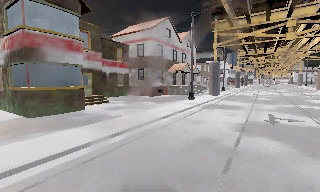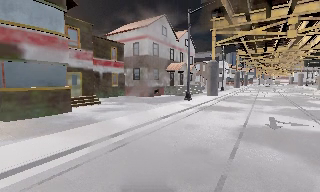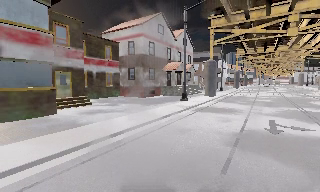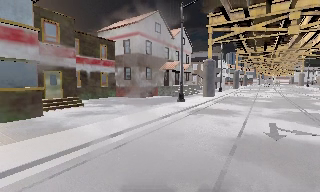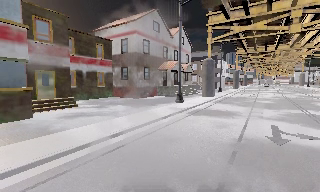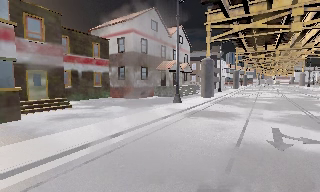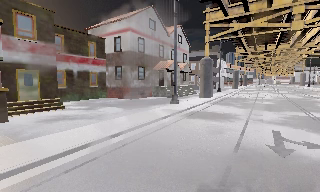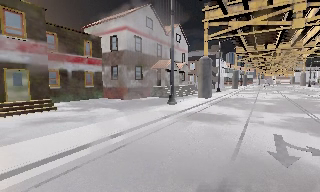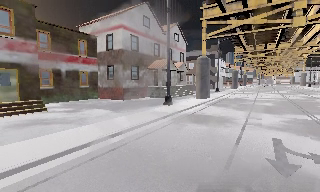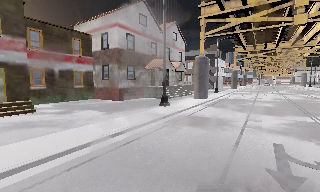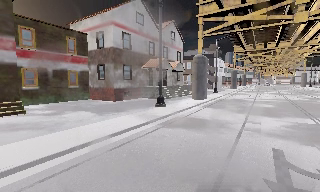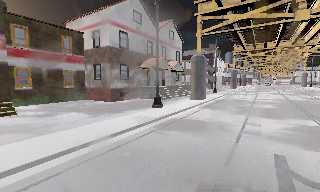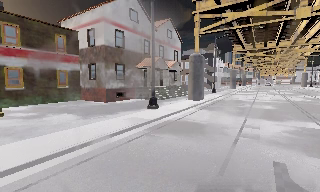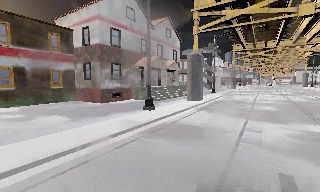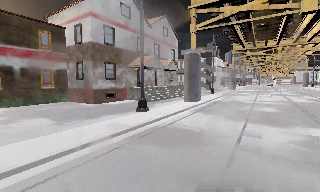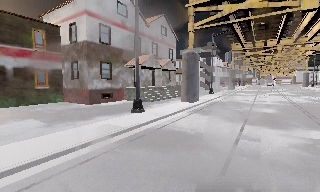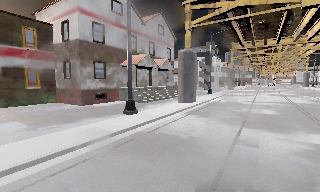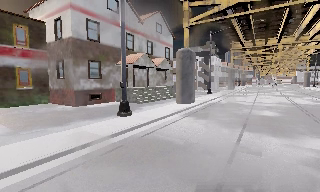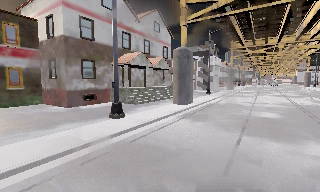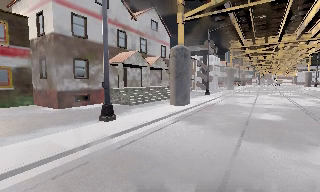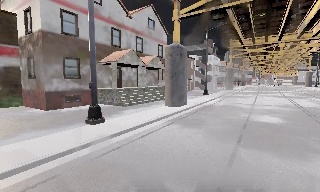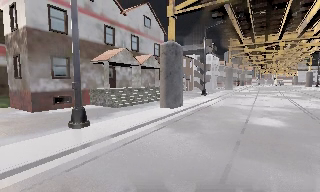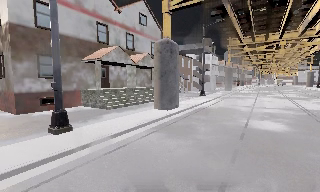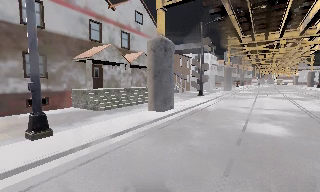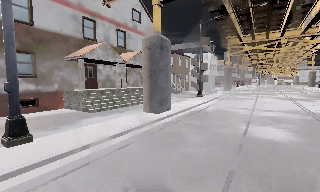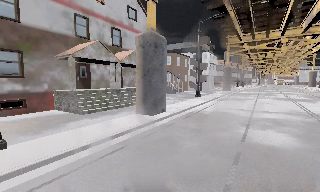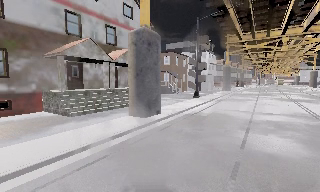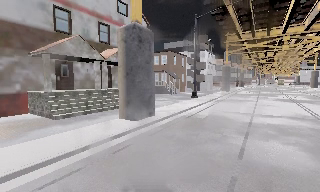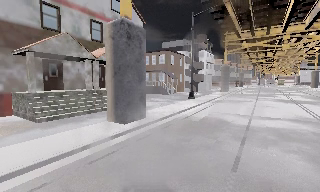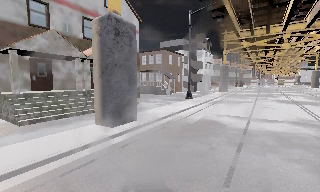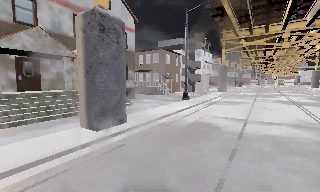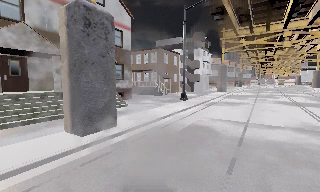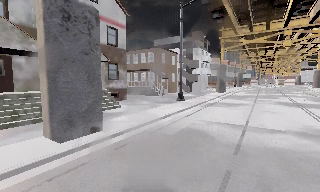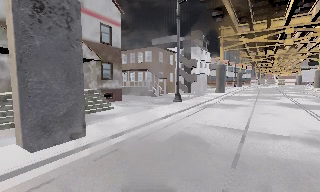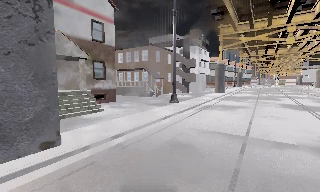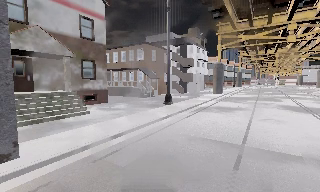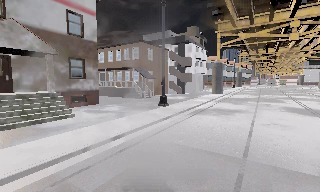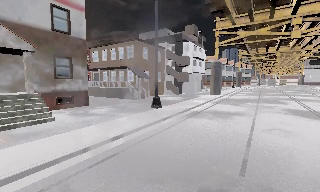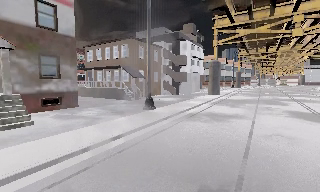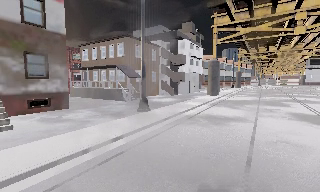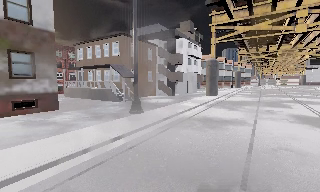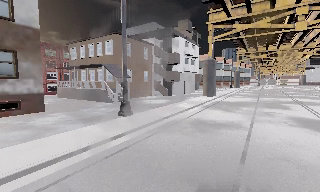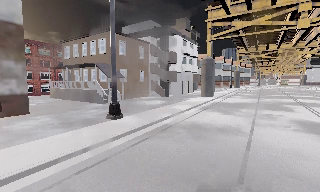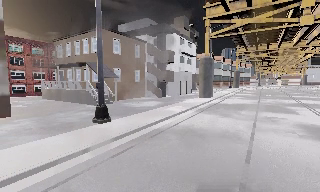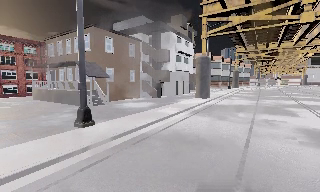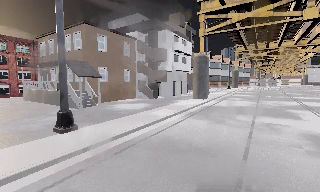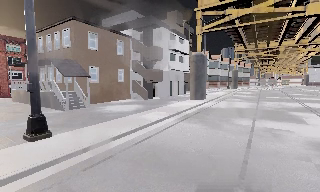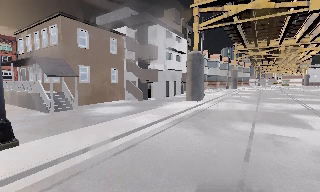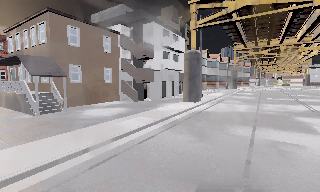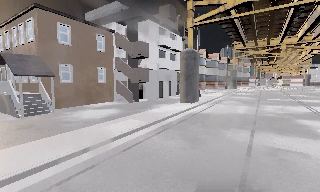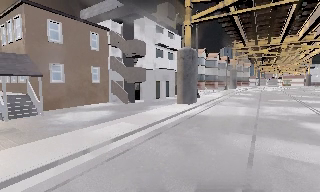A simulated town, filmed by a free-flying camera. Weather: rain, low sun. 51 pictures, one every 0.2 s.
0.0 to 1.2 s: The camera travels forward and to its right, about 4.5 m, so what stands in front looms larger. It loses speed.
1.2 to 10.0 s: The camera travels forward and to its right, about 35 m, so what stands in front looms larger.
The film runs backward here.
